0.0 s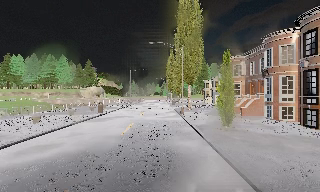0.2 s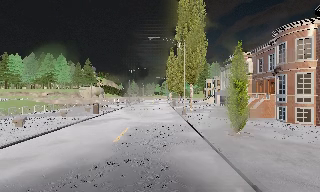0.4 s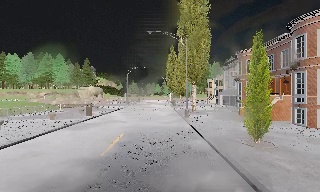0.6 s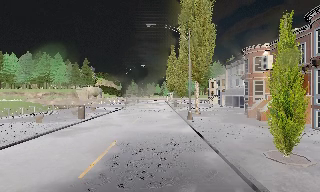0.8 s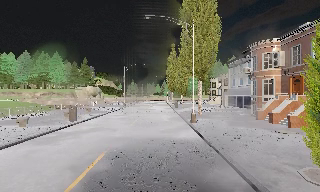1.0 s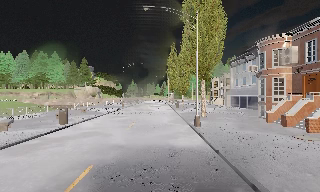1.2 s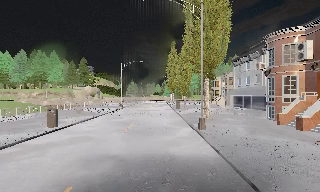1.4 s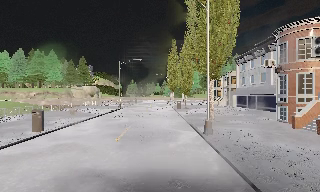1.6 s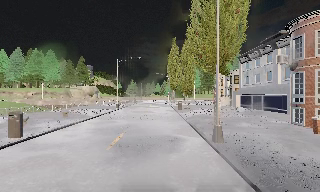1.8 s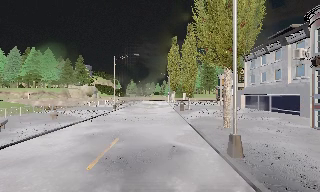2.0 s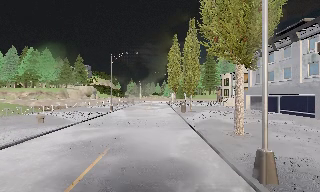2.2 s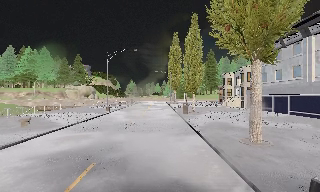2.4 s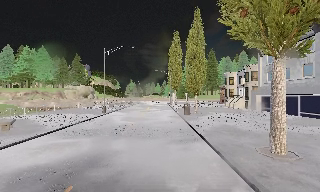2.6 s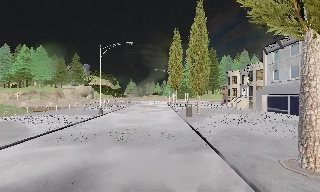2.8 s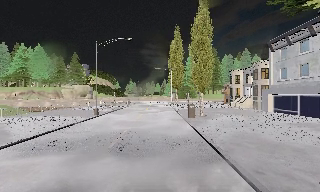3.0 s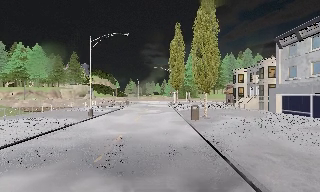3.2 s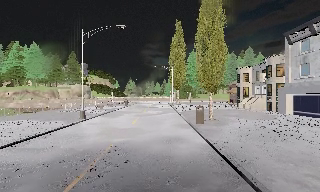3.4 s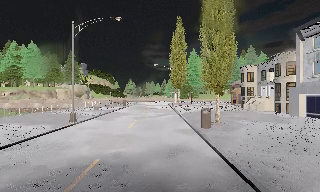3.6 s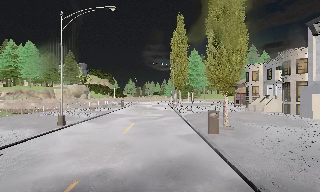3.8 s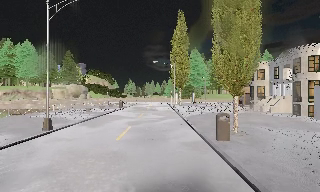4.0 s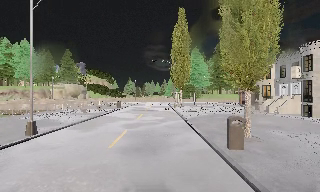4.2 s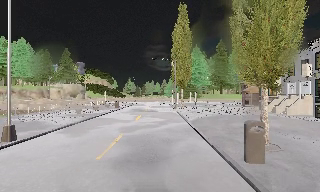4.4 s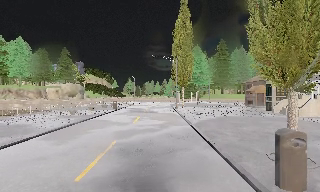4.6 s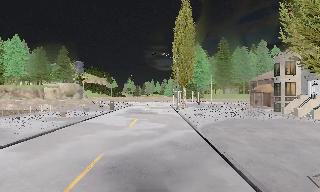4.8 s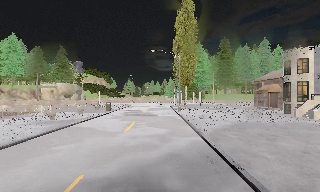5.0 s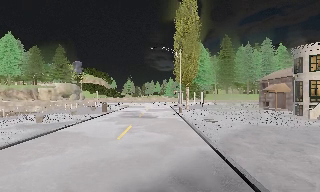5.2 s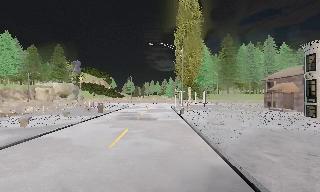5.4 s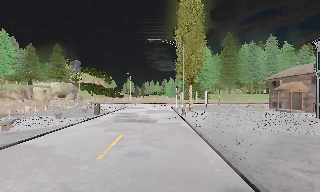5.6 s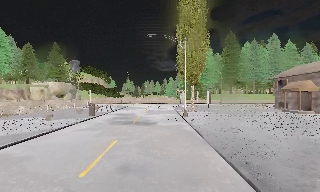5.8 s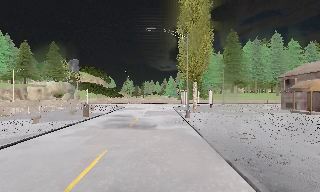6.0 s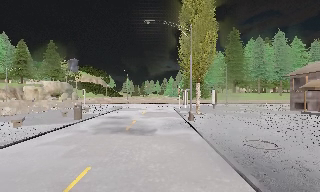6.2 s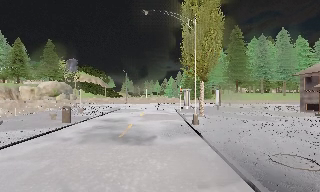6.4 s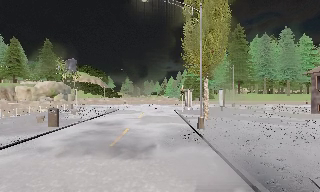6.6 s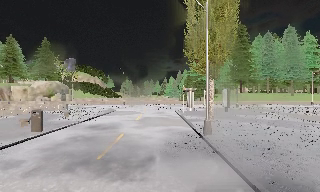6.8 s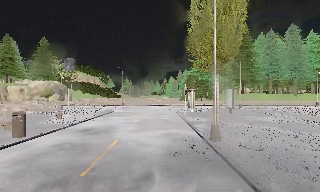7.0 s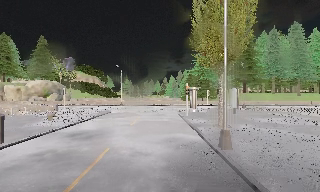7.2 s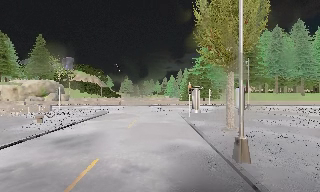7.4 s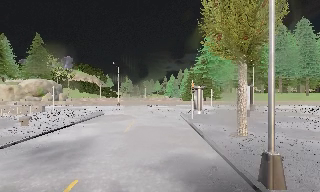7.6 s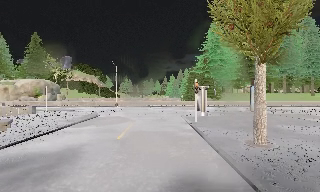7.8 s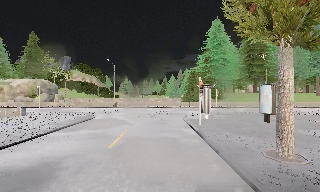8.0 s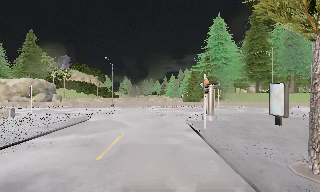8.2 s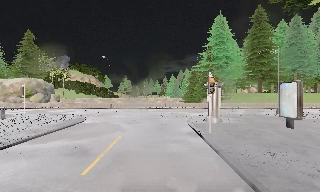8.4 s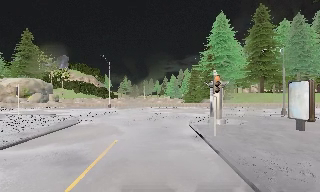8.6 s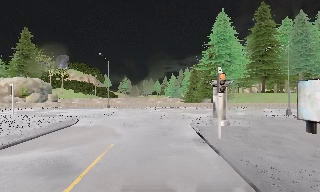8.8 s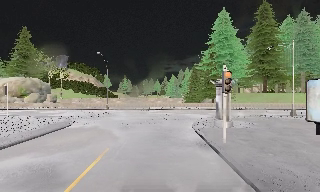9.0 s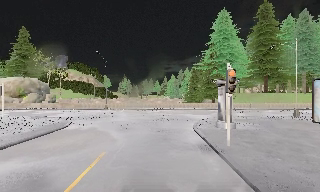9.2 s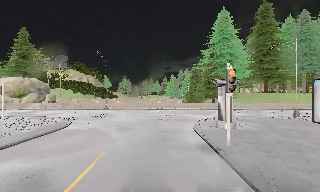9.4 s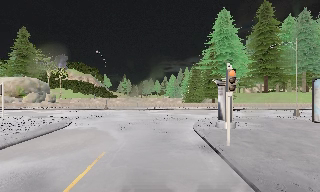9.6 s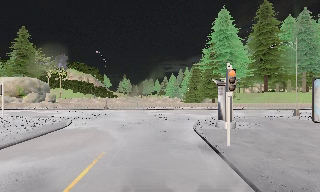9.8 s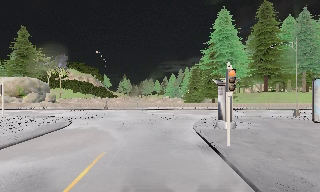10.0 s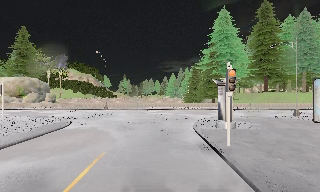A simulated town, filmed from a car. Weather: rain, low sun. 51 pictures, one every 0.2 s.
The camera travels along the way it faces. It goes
forward.
0.0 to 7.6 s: The camera travels forward, about 50 m, so what stands in front looms larger.
7.6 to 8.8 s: The camera travels forward, about 5 m, so what stands in front looms larger. It loses speed.
8.8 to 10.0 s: The camera shifts only a little, or ends up much as it began.
The film runs forward here.
